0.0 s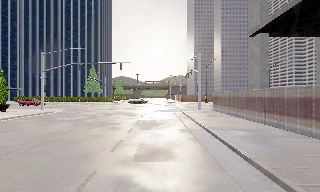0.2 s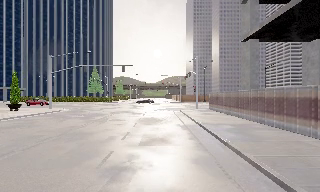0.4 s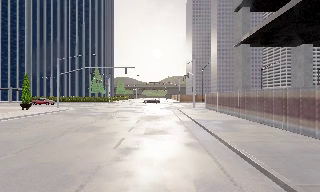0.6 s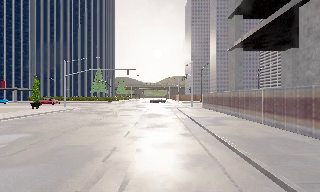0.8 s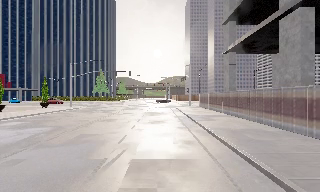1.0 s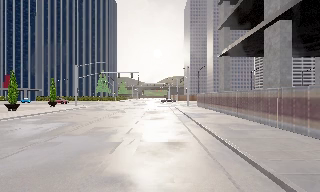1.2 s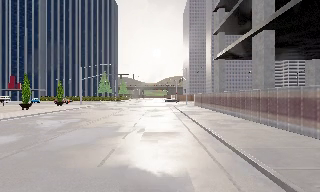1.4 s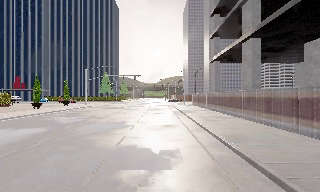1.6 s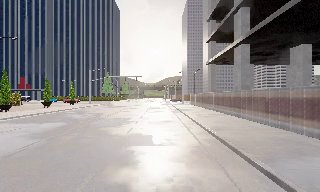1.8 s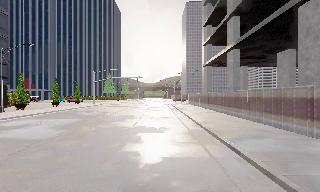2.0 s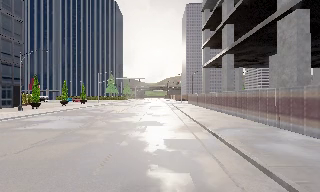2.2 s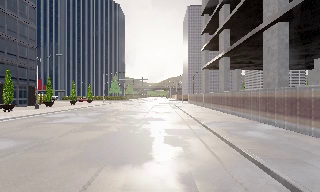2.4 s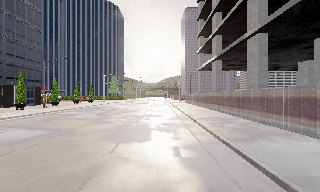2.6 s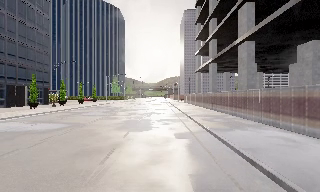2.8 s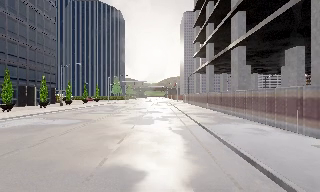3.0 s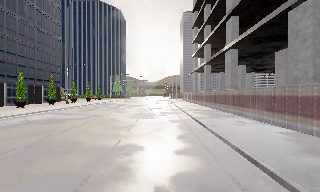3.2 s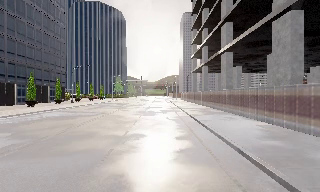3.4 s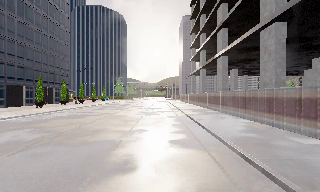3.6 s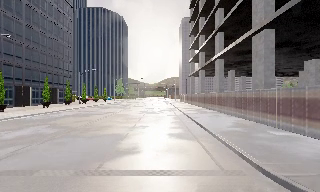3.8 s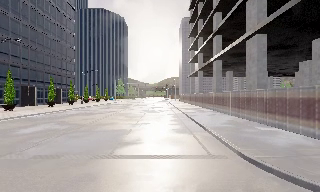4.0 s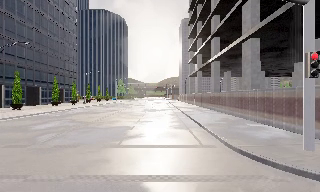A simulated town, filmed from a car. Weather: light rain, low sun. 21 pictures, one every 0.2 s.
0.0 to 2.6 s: The camera travels backward, about 25 m, so what stands in front gets smaller.
2.6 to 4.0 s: The camera travels backward, about 11 m, so what stands in front gets smaller. It loses speed.
The film runs backward here.
